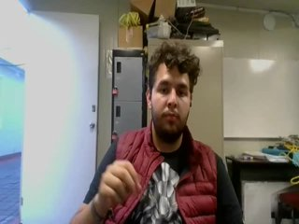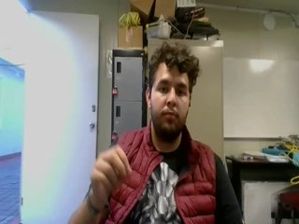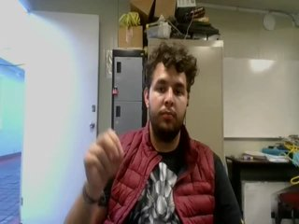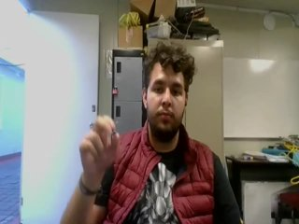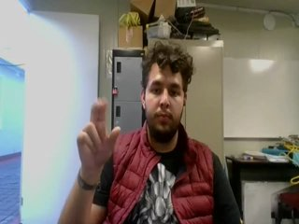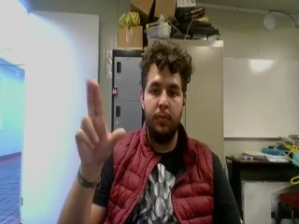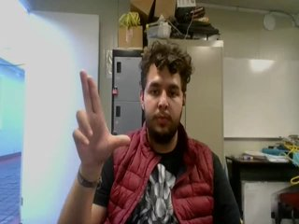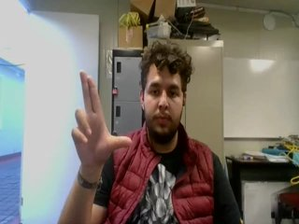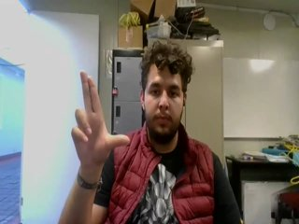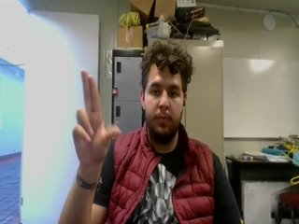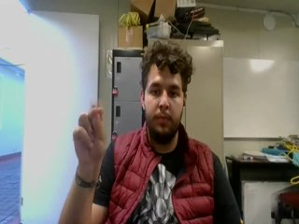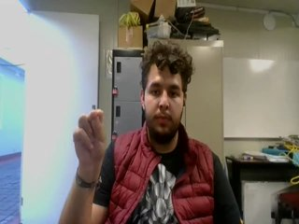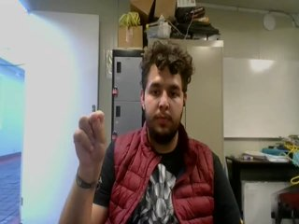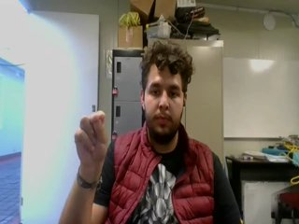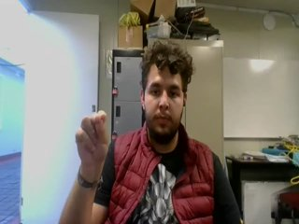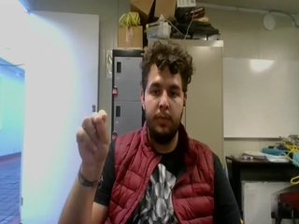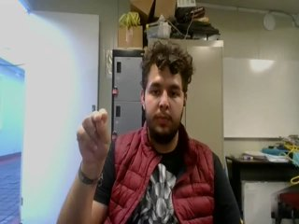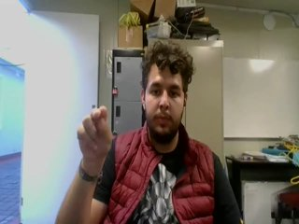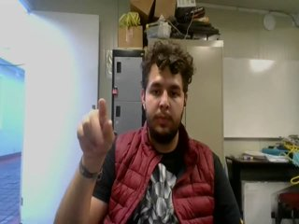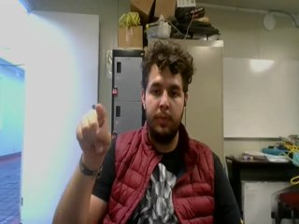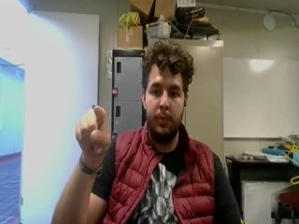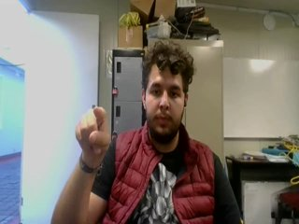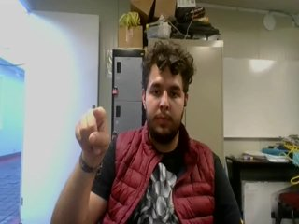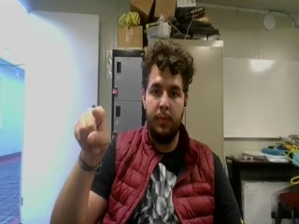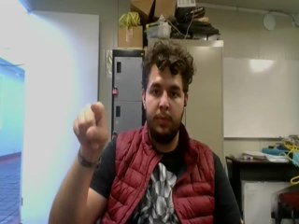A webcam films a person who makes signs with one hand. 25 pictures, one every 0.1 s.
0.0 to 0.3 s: Non-gesture.
0.4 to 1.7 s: Zoom out.
1.8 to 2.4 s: Pointing with one finger.
